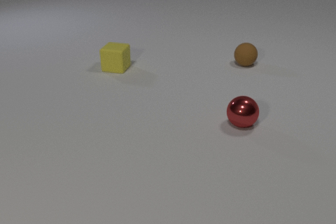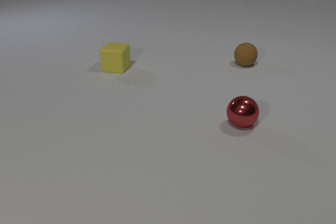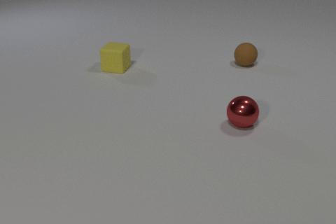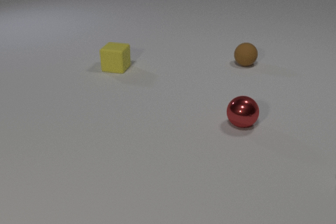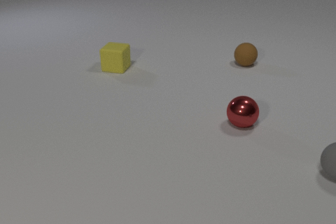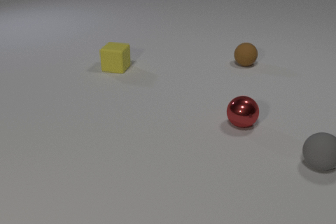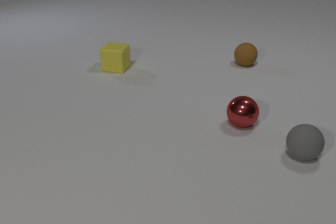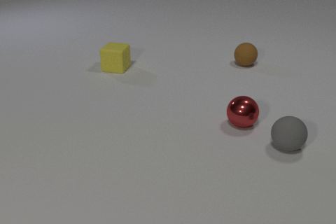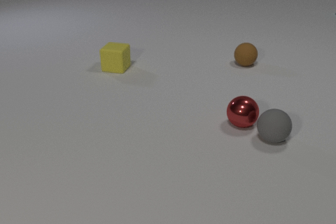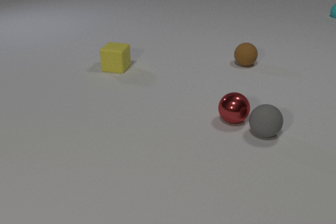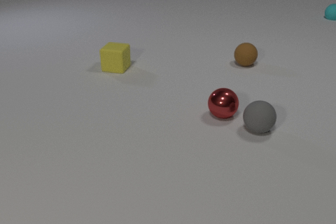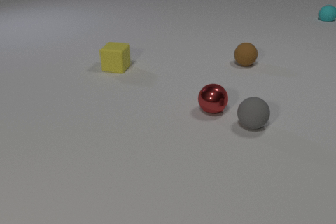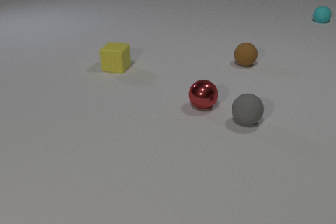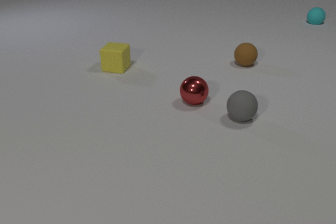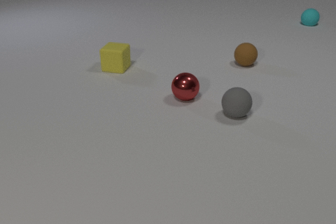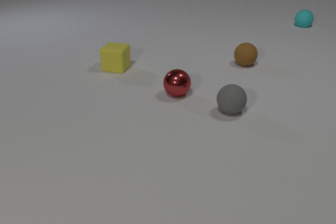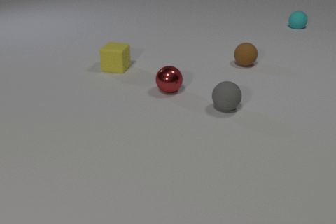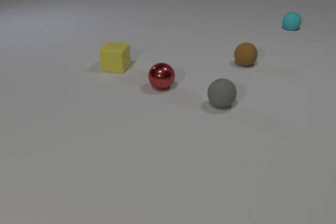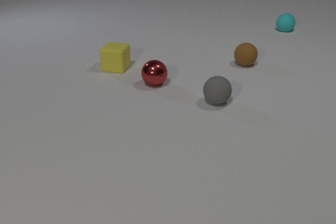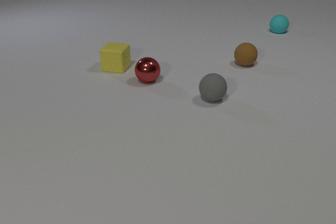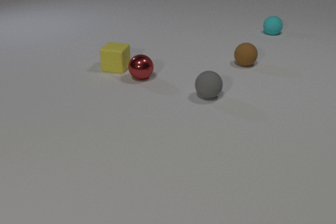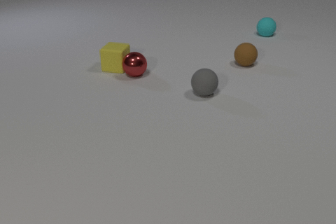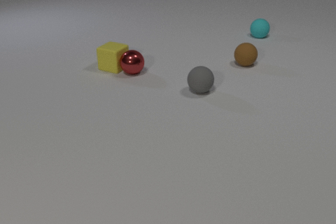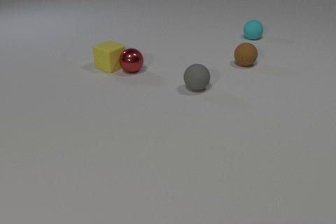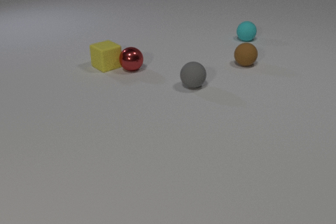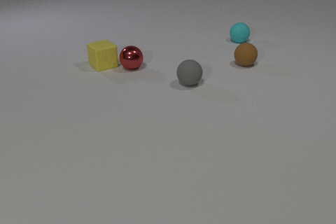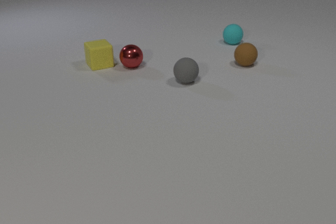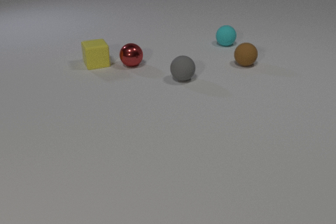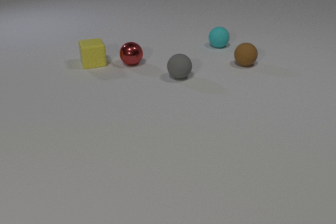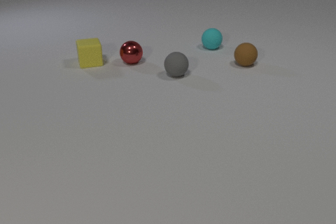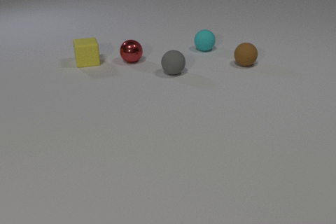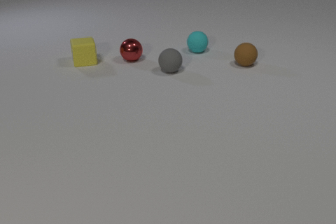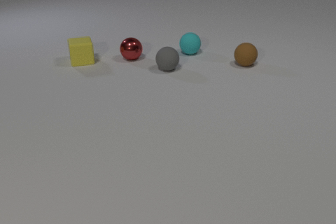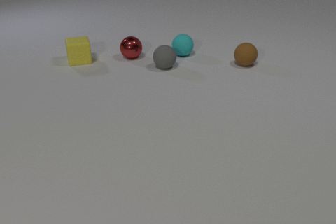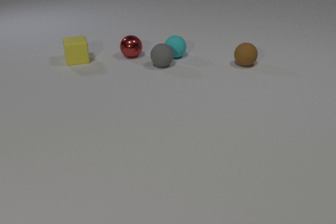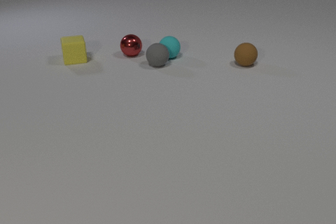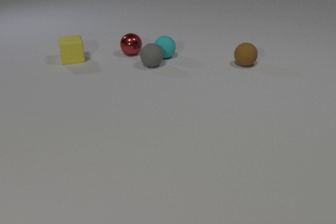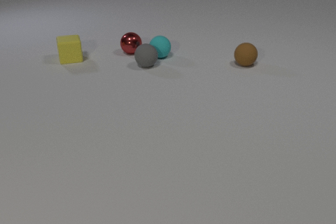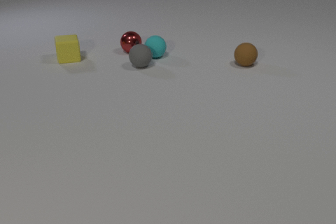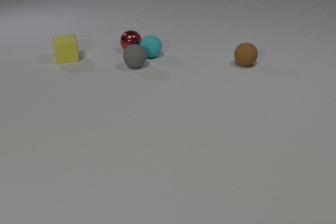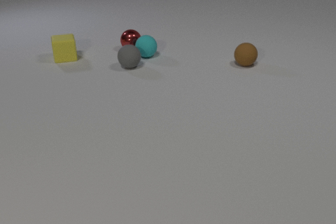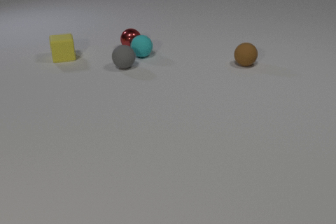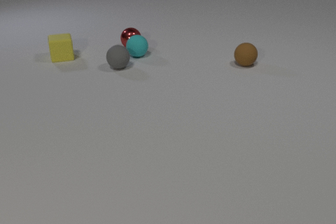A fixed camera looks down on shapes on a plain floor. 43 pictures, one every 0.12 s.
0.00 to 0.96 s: The gray rubber sphere comes in at the right edge, rolls to the left and away from the camera.
0.96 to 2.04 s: The gray rubber sphere rolls away from the camera and to the left. The red metal sphere rolls to the left and away from the camera. The cyan rubber sphere comes in at the right edge, rolls toward the camera and to the left. The gray rubber sphere and the red metal sphere collide.
2.04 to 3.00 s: The gray rubber sphere rolls away from the camera and to the left. The red metal sphere rolls away from the camera and to the left. The cyan rubber sphere rolls toward the camera and to the left. The yellow rubber cube slides to the left and away from the camera, spins clockwise seen from above by about 45 degrees, its near face sliding to the left. The red metal sphere and the yellow rubber cube collide.
3.00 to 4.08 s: The gray rubber sphere rolls away from the camera and to the left. The red metal sphere rolls away from the camera. The cyan rubber sphere rolls to the left and toward the camera. The yellow rubber cube slides to the left and away from the camera.
4.08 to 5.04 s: The gray rubber sphere rolls to the left. The red metal sphere rolls away from the camera. The cyan rubber sphere rolls to the left. The yellow rubber cube slides to the left and away from the camera. The gray rubber sphere and the cyan rubber sphere collide.
How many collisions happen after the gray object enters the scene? 3.
What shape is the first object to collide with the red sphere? sphere.
What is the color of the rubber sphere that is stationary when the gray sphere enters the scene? brown.
